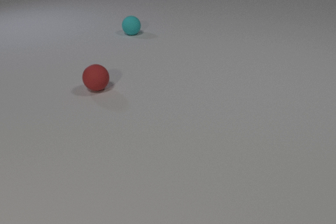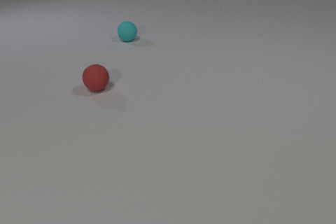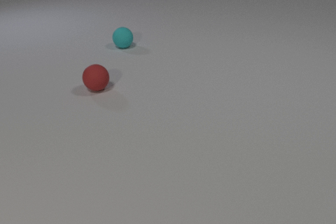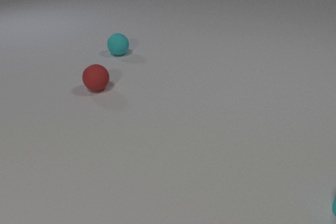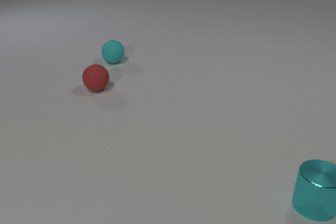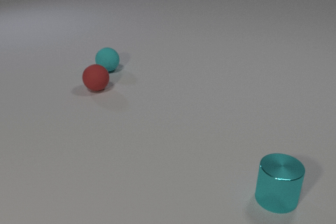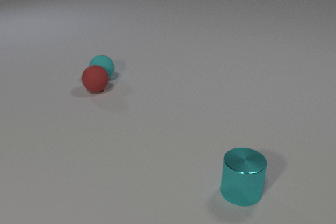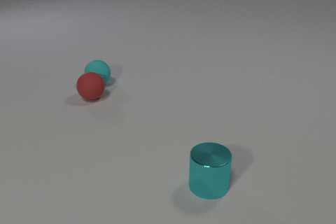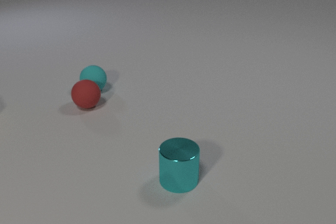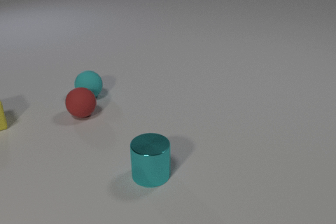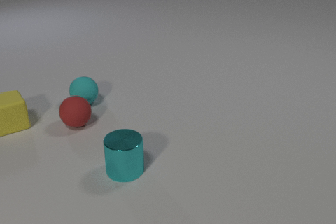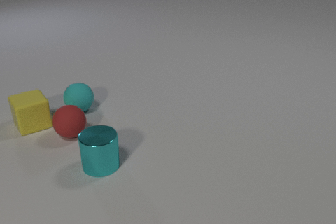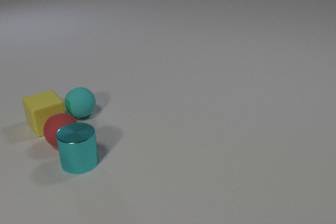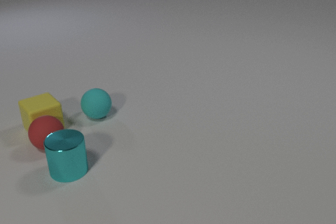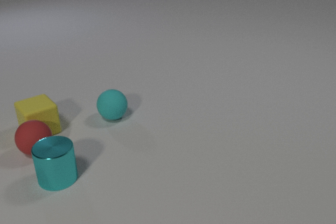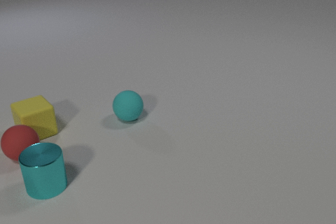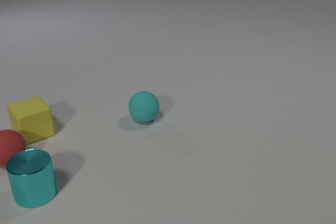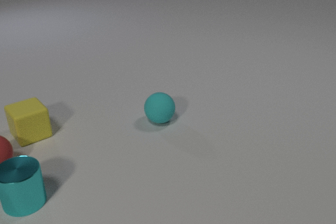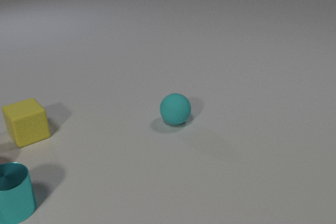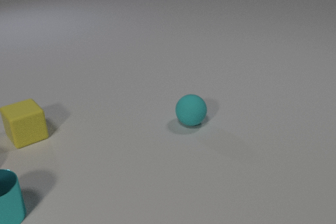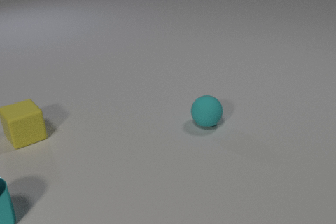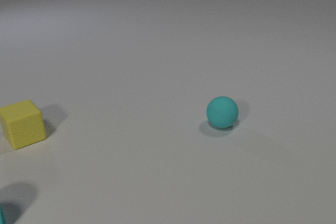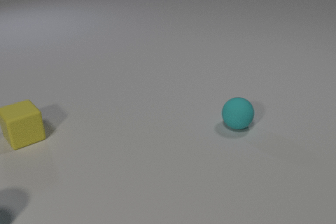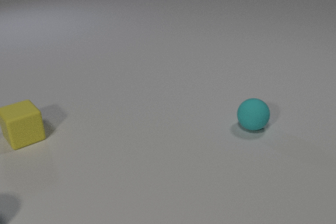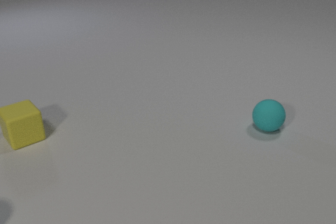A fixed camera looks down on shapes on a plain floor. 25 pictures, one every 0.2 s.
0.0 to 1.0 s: The cyan rubber sphere rolls toward the camera. The cyan metal cylinder comes in at the right edge, slides to the left.
1.0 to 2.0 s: The cyan rubber sphere rolls toward the camera. The red rubber sphere rolls toward the camera. The yellow rubber cube comes in at the left edge, slides to the right. The cyan metal cylinder slides to the left. The cyan rubber sphere and the red rubber sphere collide.
2.0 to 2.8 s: The cyan rubber sphere rolls toward the camera and to the right. The red rubber sphere rolls to the left and toward the camera. The yellow rubber cube slides to the right and toward the camera. The cyan metal cylinder slides to the left. The cyan rubber sphere and the yellow rubber cube collide. The red rubber sphere and the cyan metal cylinder collide. The red rubber sphere and the yellow rubber cube collide.
2.8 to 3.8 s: The cyan rubber sphere rolls to the right. The red rubber sphere rolls to the left, leaves at the left edge. The yellow rubber cube slides to the left. The cyan metal cylinder slides to the left and toward the camera.
3.8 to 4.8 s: The cyan rubber sphere rolls to the right. The cyan metal cylinder slides to the left and toward the camera, leaves at the left edge.
Are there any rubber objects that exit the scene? yes.
How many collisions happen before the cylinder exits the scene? 4.
How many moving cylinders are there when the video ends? 0.
